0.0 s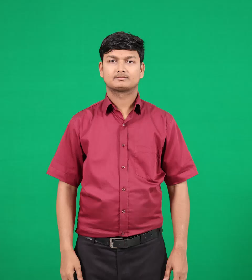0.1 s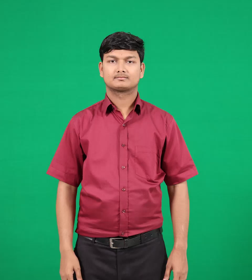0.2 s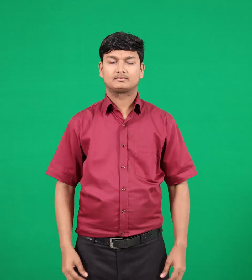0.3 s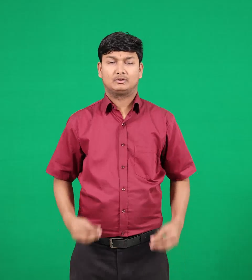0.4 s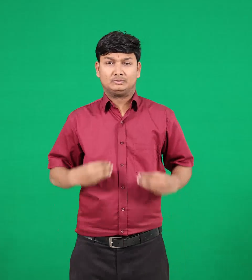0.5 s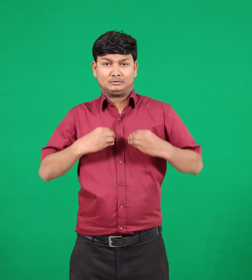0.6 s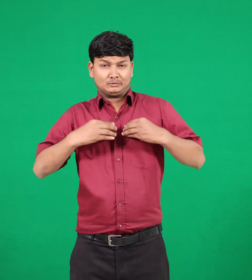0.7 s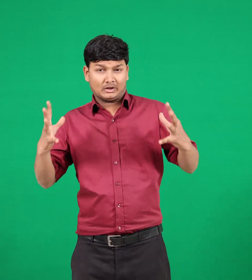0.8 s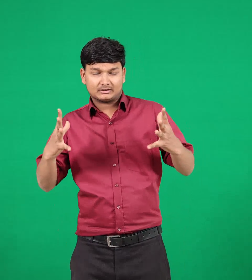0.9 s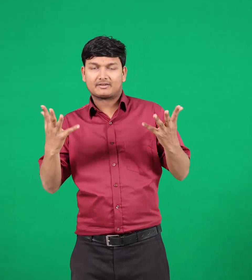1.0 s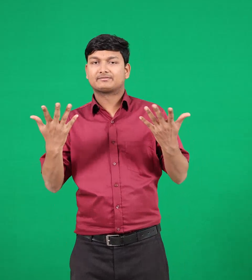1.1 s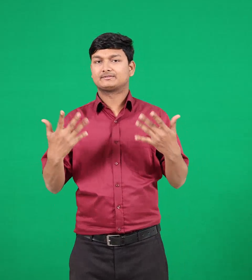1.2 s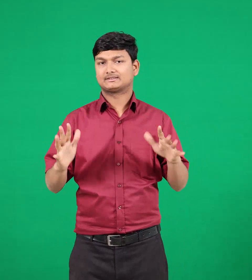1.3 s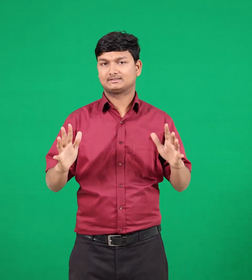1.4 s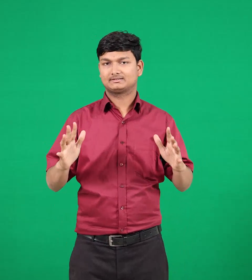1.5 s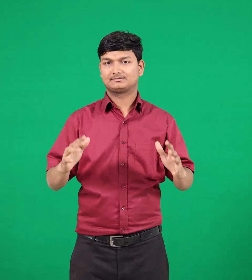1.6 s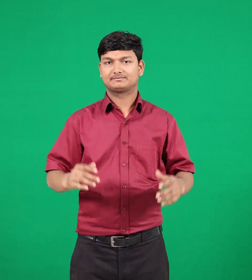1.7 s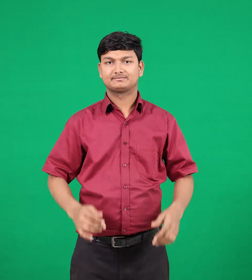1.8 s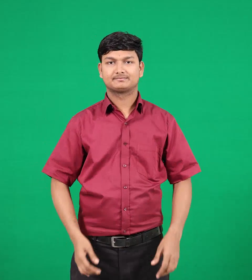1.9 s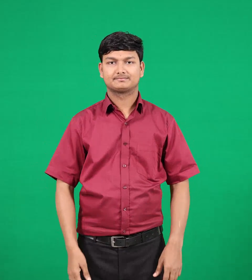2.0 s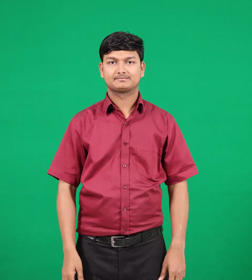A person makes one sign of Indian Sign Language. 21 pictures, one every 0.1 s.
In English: shocked
